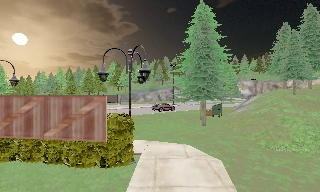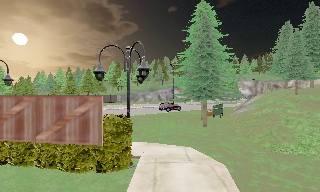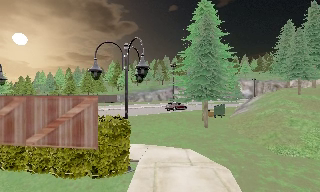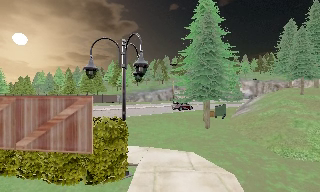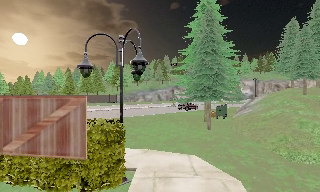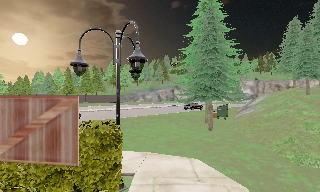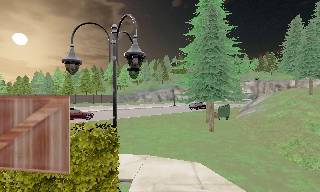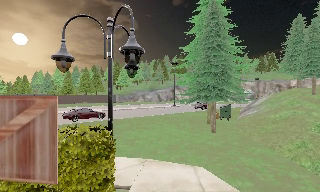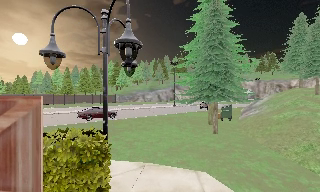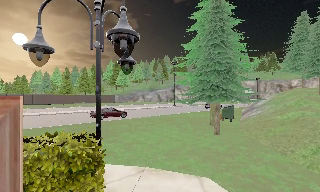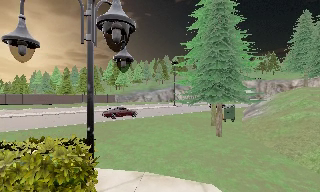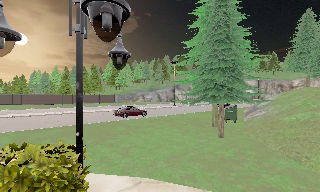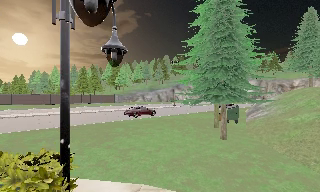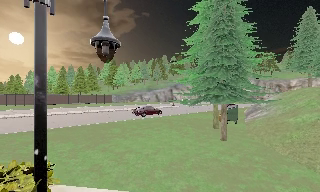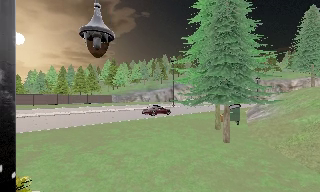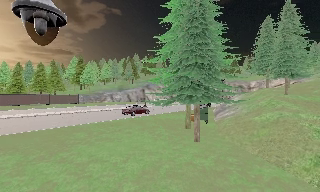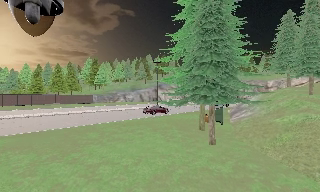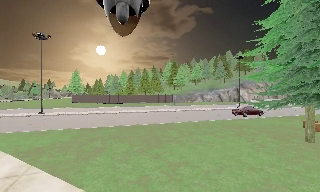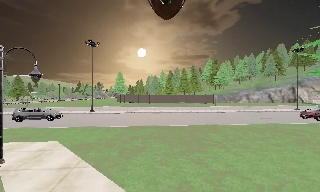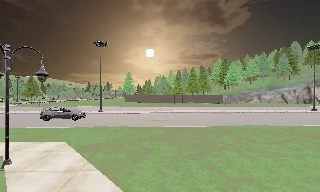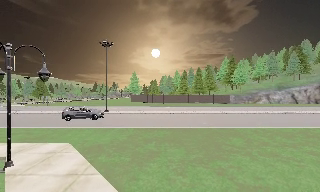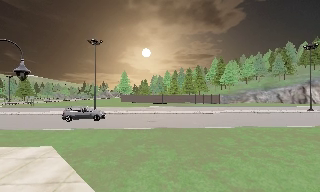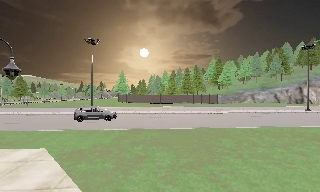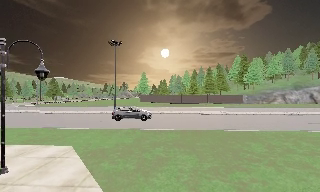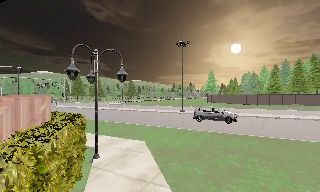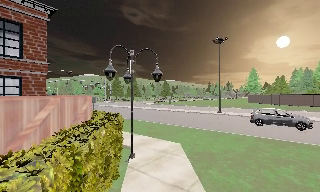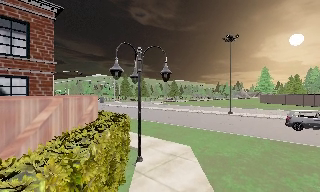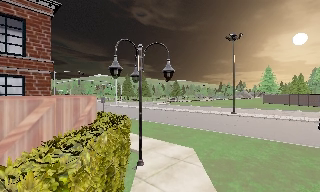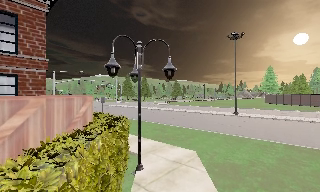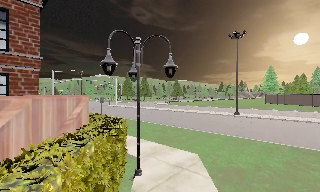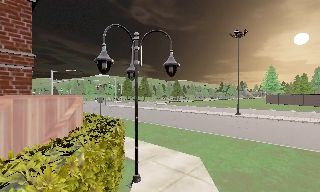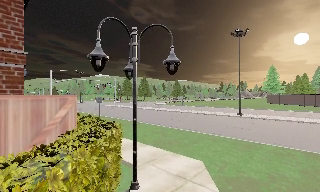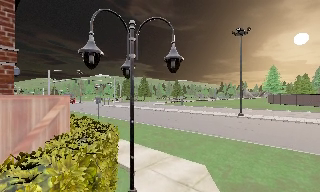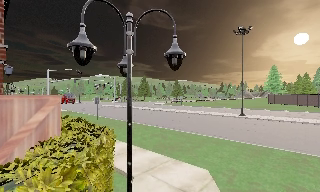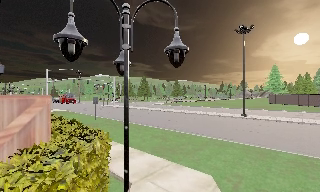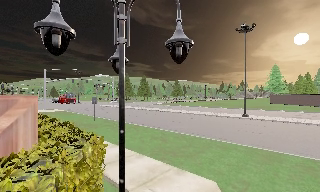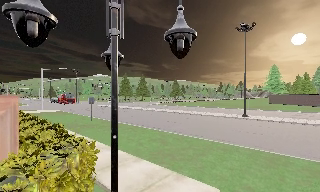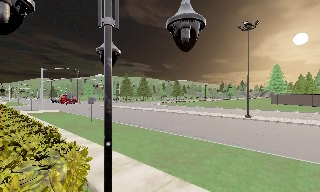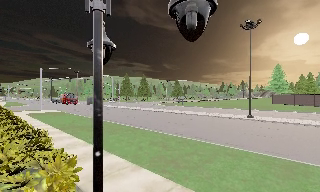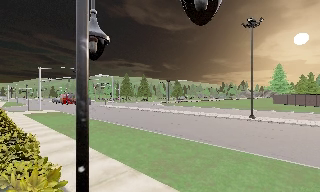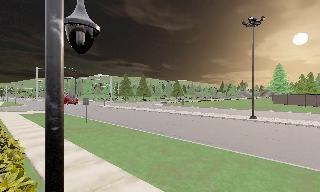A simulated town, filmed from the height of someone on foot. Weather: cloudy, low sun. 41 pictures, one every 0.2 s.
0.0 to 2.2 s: The camera travels forward, about 4 m, so what stands in front looms larger.
2.2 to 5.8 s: The scene slides to the right, as the camera pans about 85 degrees to its left. It travels forward, about 6 m.
5.8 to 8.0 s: The camera travels forward, about 4 m, so what stands in front looms larger.
The film runs forward here.
